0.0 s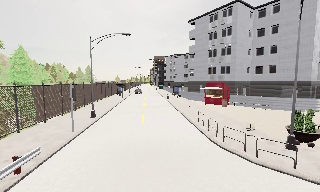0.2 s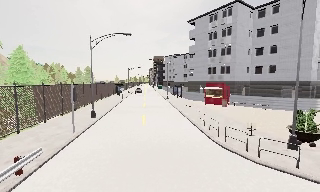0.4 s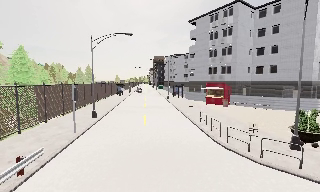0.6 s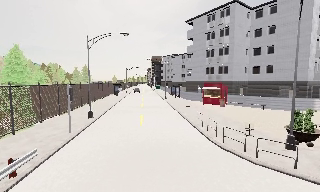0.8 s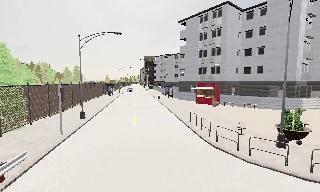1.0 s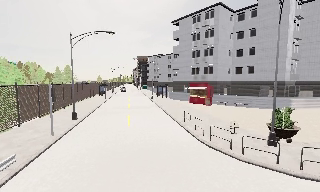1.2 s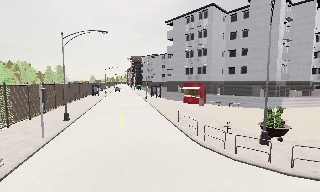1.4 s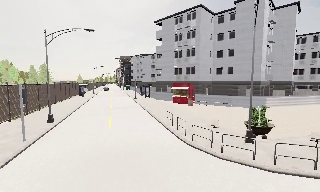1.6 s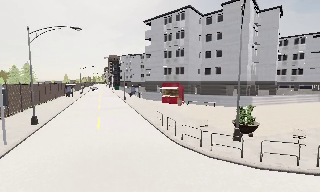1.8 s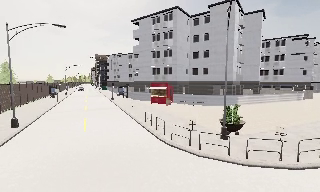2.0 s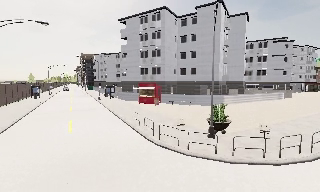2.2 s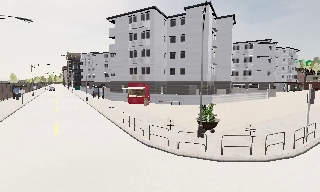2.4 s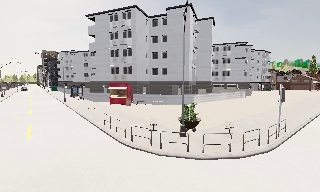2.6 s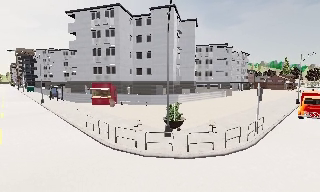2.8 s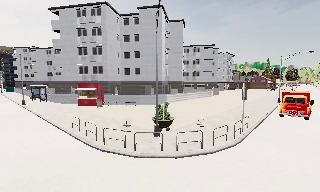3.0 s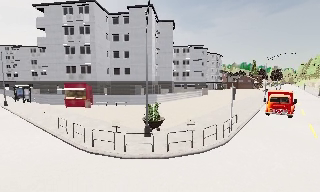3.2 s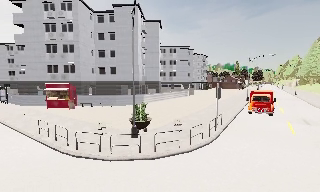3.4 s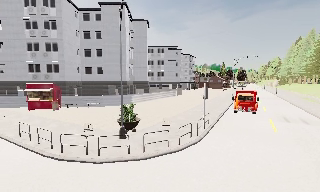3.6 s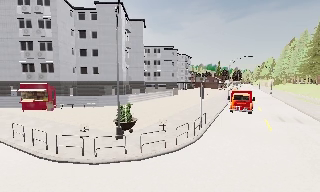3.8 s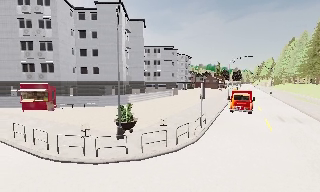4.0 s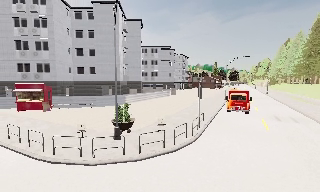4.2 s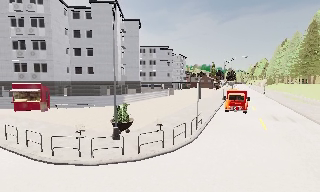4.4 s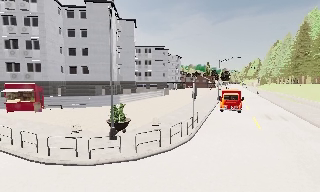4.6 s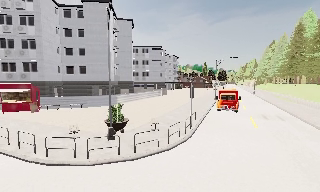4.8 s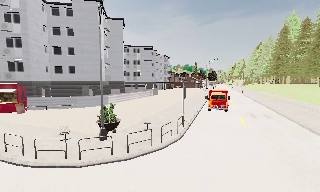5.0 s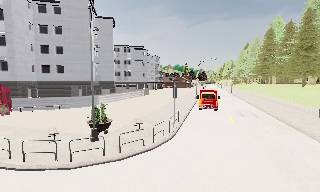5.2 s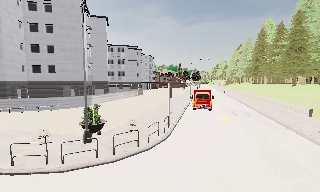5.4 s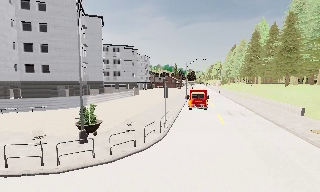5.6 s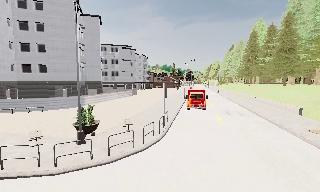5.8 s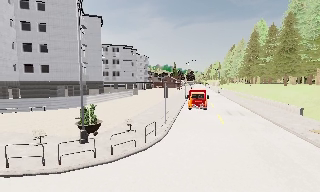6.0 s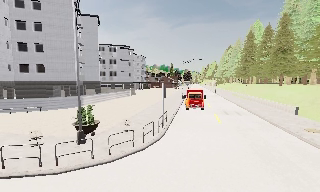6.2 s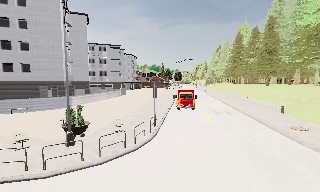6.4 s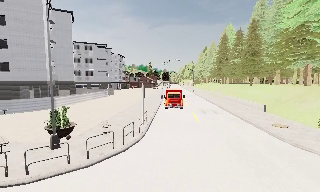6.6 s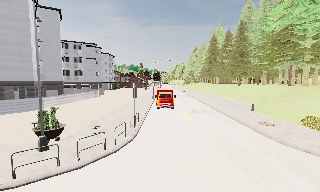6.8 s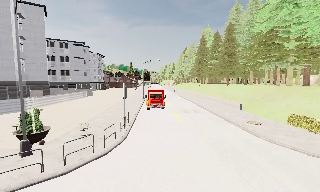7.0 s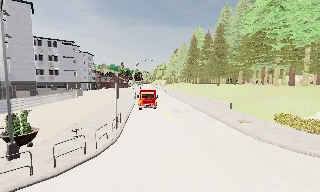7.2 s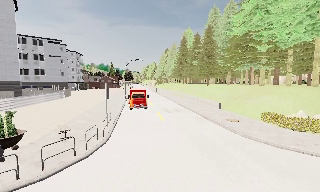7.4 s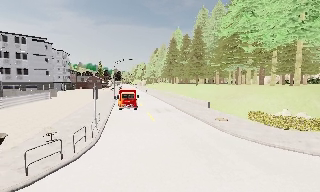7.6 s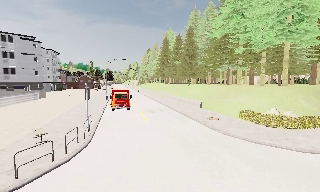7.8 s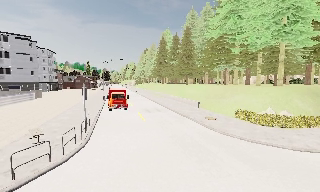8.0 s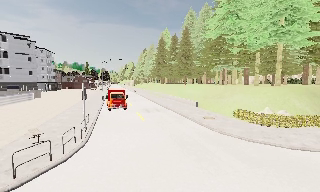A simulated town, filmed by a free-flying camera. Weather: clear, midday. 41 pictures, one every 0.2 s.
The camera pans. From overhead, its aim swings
clockwise.
The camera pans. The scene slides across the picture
to the left.
0.0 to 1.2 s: The camera shifts only a little, or ends up much as it began.
1.2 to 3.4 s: The camera pans to its right, which is clockwise from overhead, by about 50 degrees. It travels forward, about 0.5 m.
3.4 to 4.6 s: The camera shifts only a little, or ends up much as it began.
4.6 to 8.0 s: The camera swings to its right by about 40 degrees, and the scene slides to the left. It travels to its left, about 0.5 m.
The film runs backward here.
